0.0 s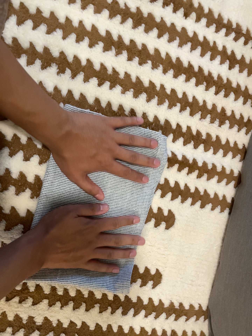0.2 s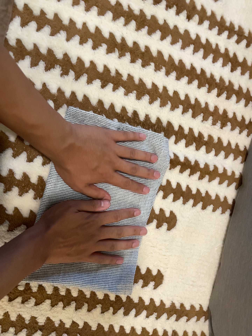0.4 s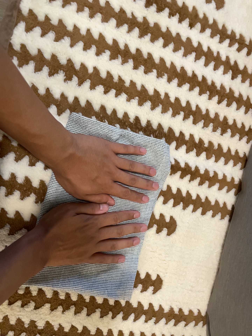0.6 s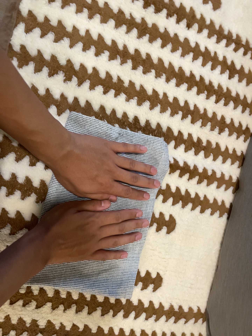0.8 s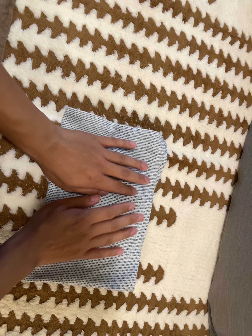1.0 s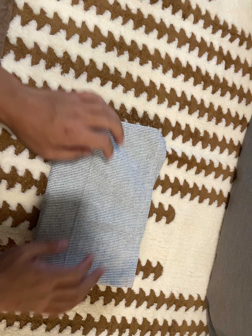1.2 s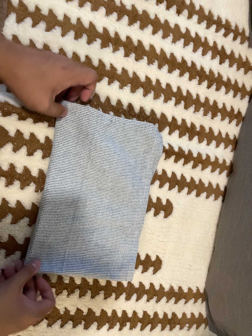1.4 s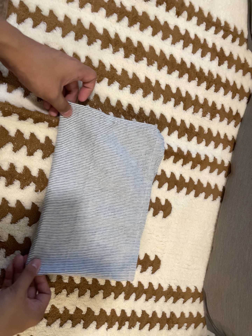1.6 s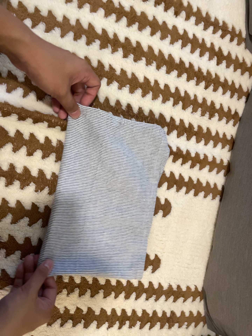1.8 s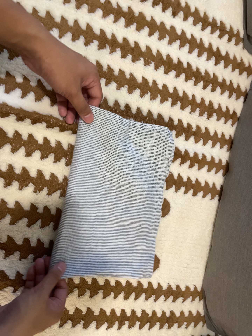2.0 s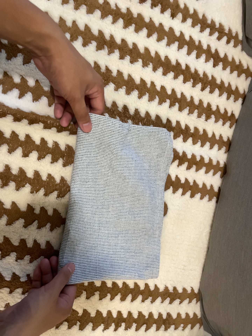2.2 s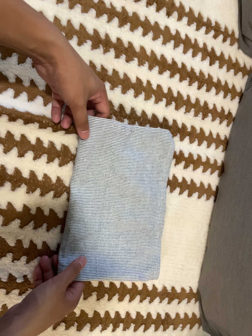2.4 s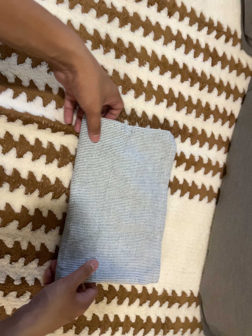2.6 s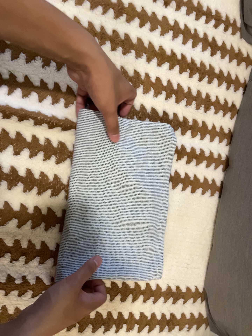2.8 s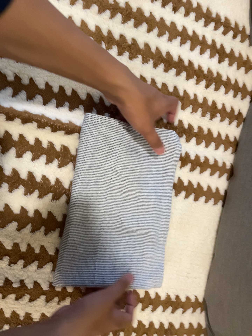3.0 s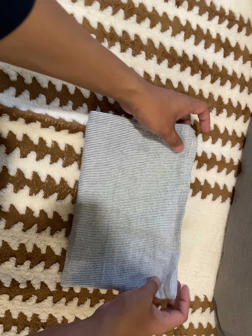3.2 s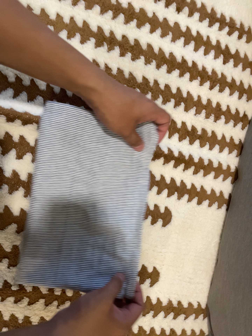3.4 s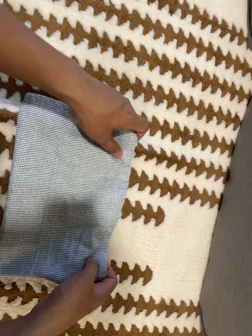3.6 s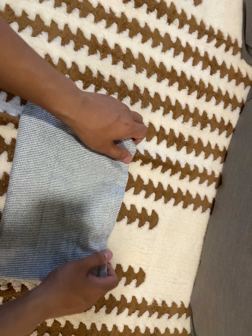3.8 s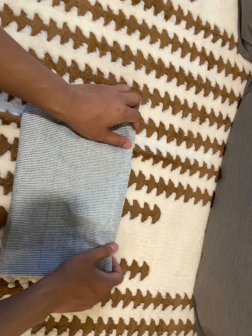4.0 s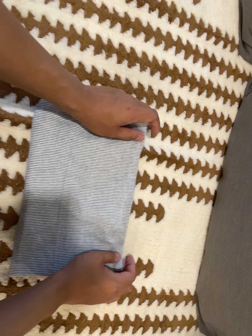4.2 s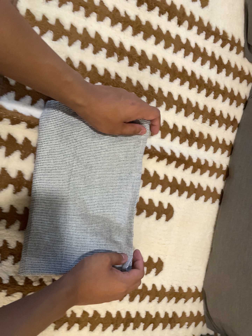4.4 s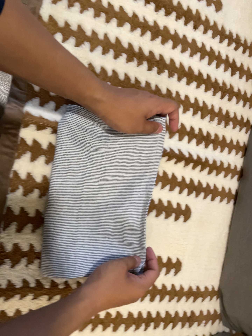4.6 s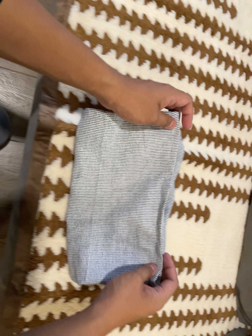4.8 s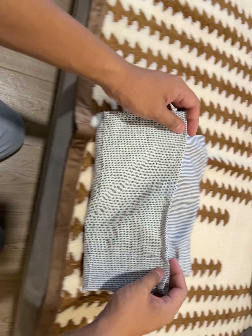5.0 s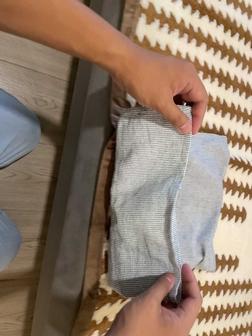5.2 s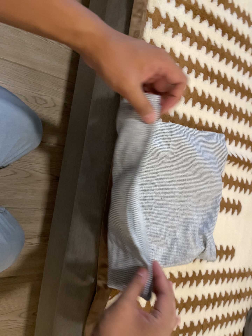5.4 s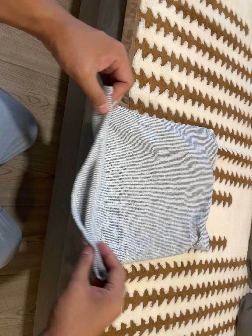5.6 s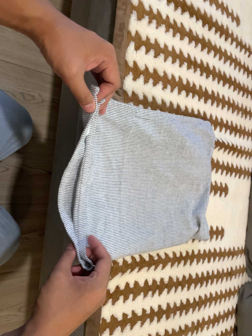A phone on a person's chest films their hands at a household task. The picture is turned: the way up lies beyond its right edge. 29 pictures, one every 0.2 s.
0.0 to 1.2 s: The camera shifts only a little, or ends up much as it began.
1.2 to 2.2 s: The camera keeps its place and its aim.
2.2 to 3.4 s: The camera shifts only a little, or ends up much as it began.
3.4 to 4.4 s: The camera travels to its left, about 12 cm.
4.4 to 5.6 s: The camera pans to its right by about 15 degrees. It travels to its left, about 28 cm.
The film runs backward here.
